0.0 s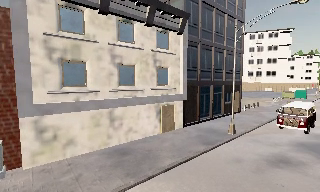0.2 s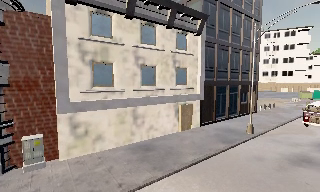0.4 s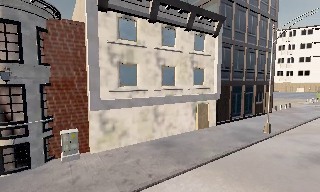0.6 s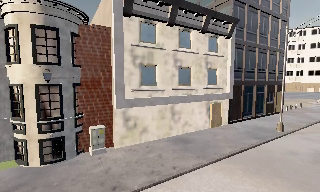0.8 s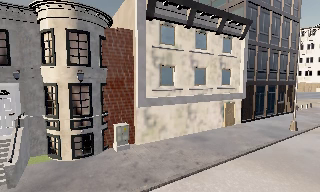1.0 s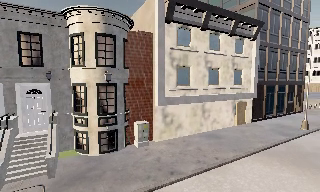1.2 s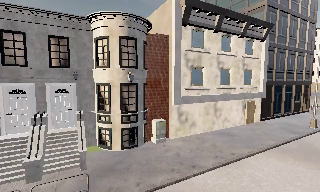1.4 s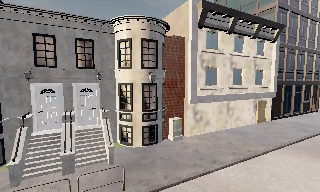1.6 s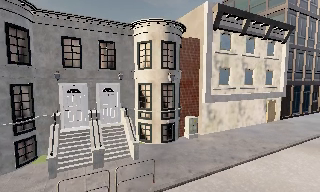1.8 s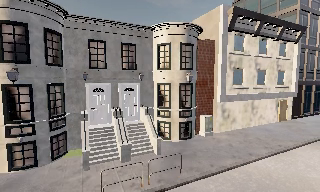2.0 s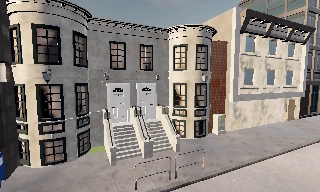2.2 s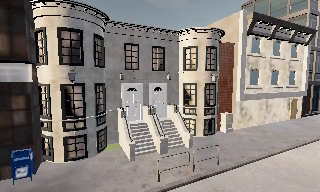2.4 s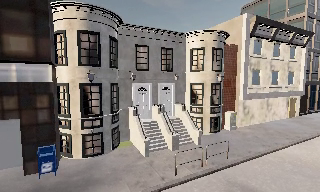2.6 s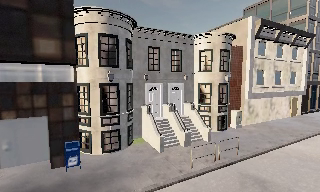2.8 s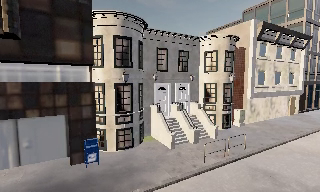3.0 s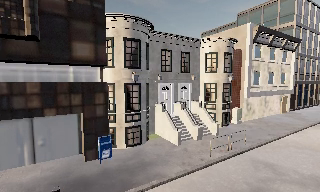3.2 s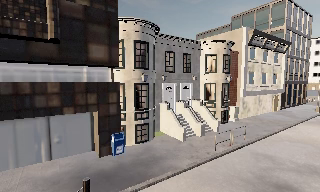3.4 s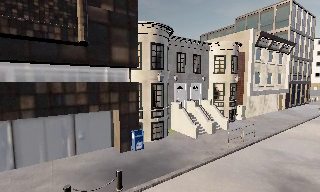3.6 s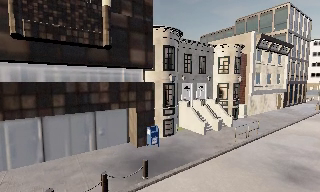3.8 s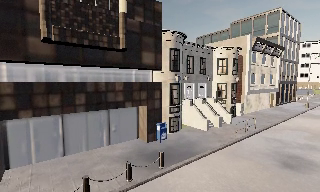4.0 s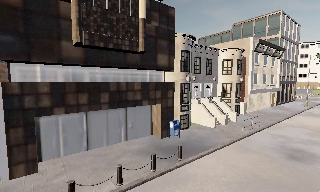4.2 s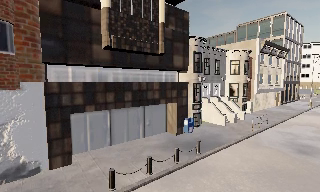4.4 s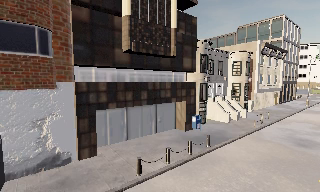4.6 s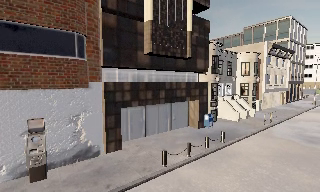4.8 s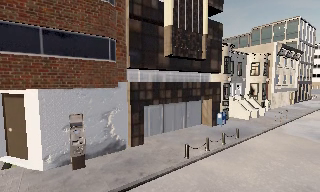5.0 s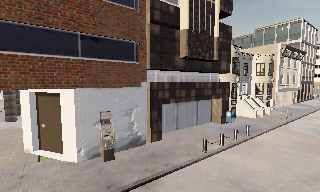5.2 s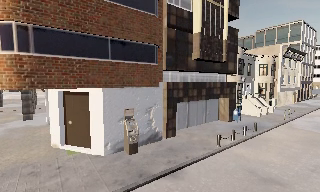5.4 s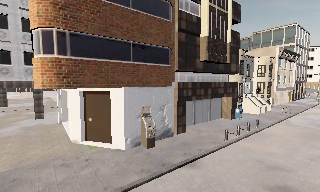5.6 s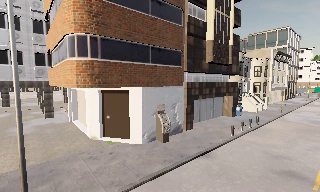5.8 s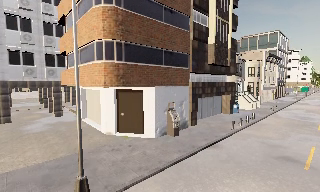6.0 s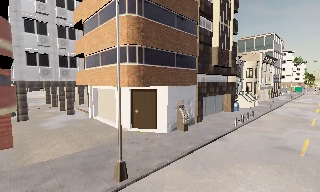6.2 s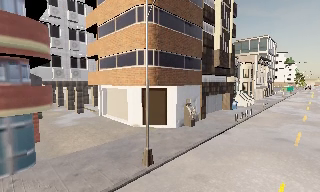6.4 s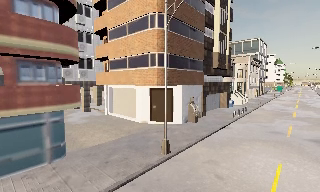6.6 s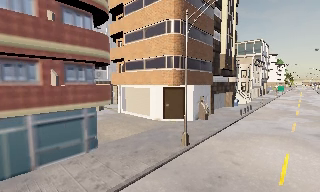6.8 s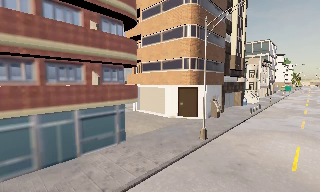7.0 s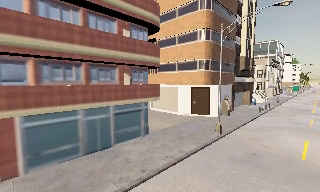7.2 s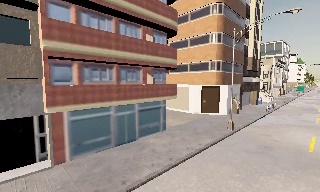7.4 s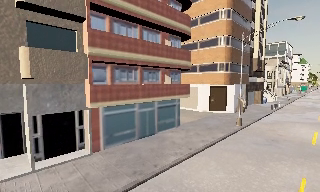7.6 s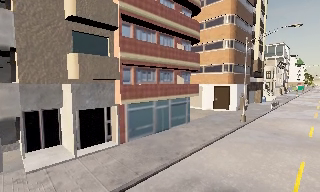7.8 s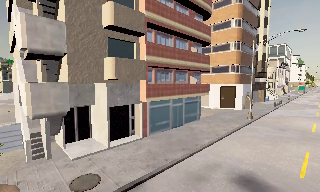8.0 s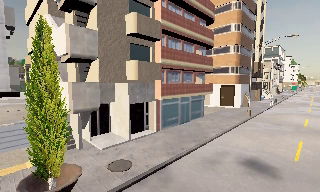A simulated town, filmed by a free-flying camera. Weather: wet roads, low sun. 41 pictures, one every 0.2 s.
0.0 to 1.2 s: The camera pans to its left, which is counterclockwise from overhead, by about 10 degrees. It travels to its left and backward, about 6 m, so close, fixed things drift to the right.
1.2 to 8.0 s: The camera pans to its right, which is clockwise from overhead, by about 15 degrees. It travels to its left and backward, about 40 m, so close, fixed things drift to the right. It gains speed.
The film runs backward here.
